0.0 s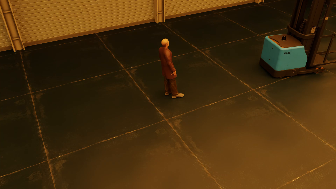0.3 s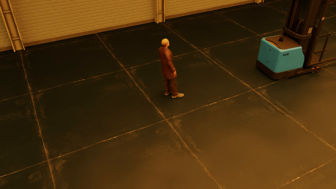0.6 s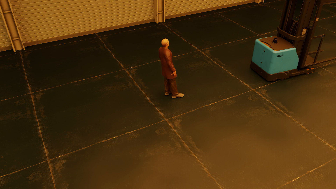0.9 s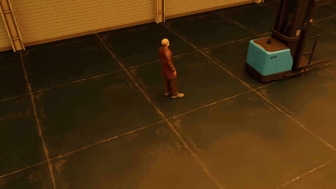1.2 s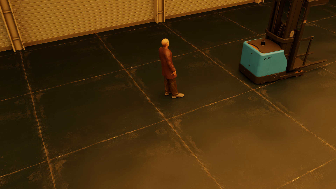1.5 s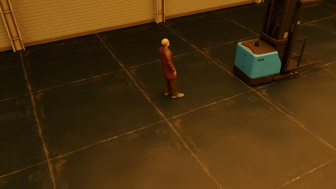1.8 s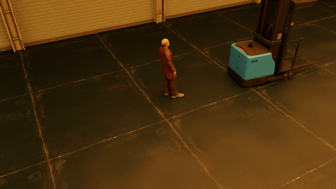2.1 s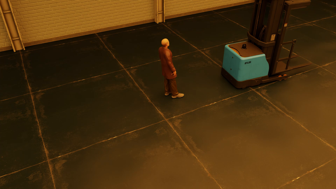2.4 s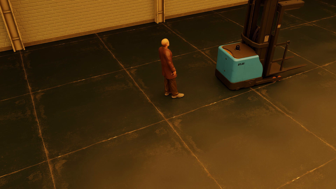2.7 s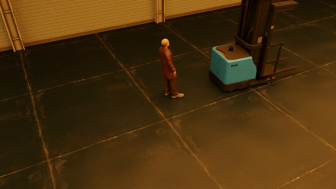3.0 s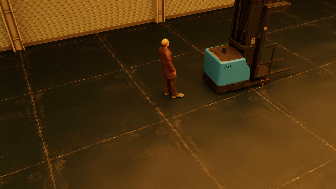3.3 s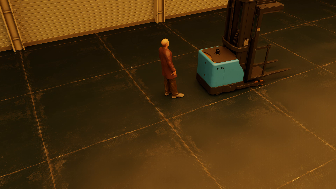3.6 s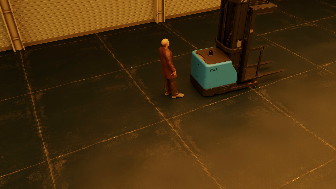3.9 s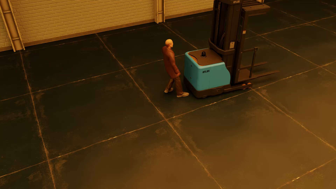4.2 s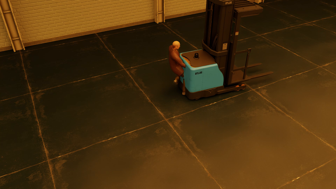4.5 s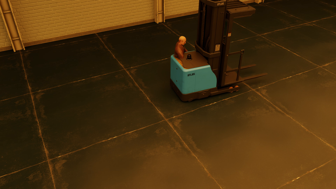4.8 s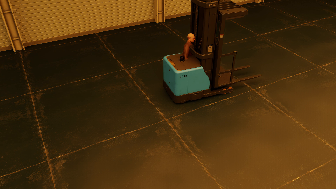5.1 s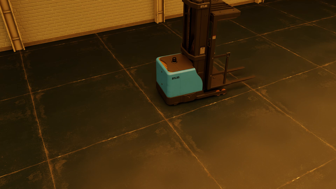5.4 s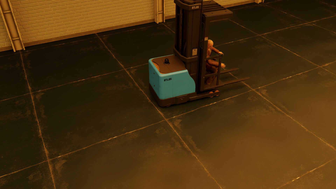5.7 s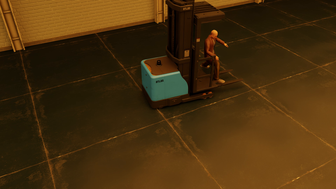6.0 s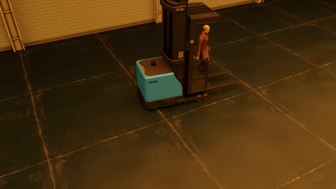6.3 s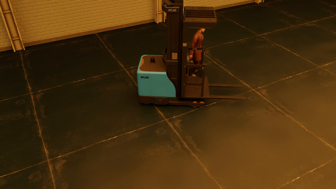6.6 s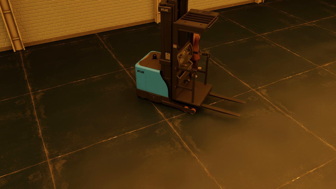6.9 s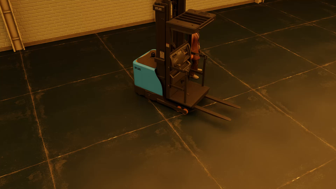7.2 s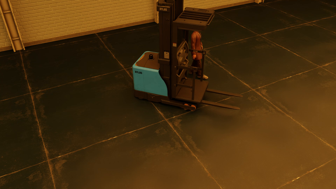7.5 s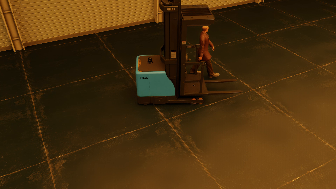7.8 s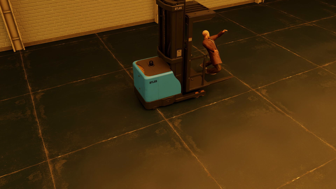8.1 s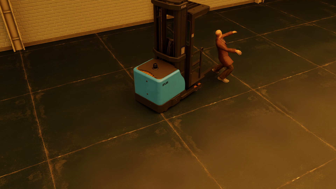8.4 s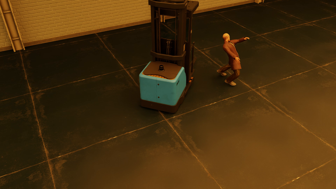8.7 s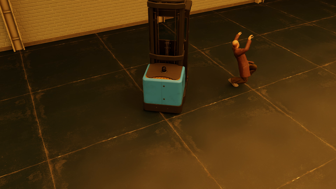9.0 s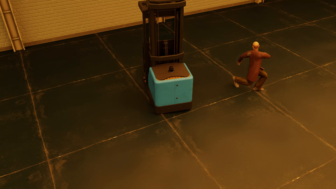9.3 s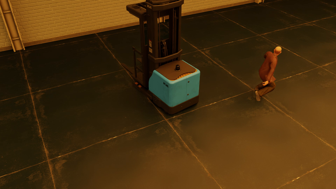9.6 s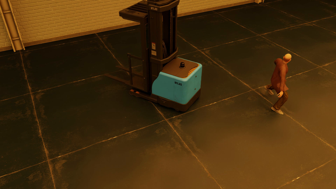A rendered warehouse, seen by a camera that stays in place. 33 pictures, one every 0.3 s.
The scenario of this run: Near miss between a forklift and a person.
